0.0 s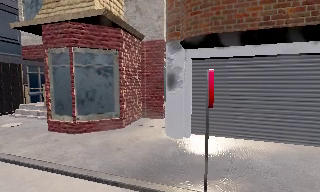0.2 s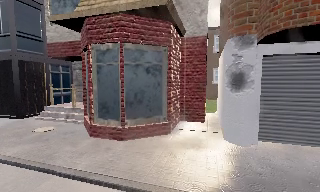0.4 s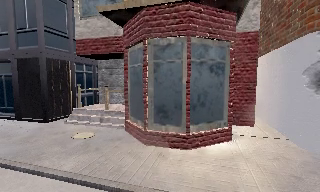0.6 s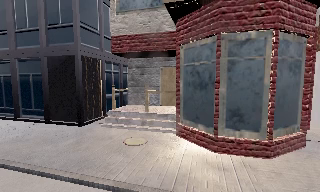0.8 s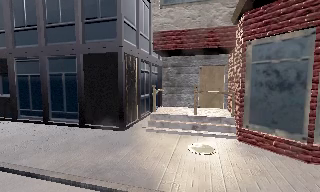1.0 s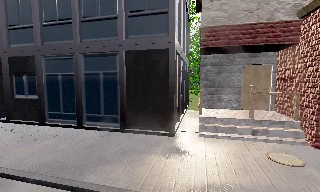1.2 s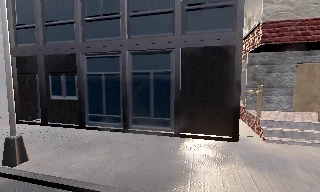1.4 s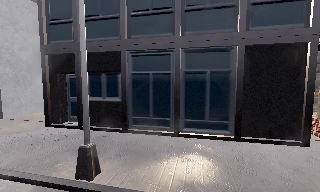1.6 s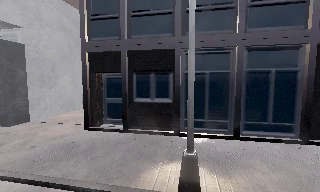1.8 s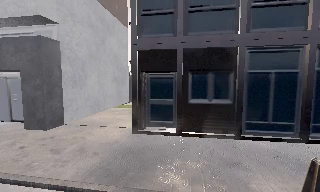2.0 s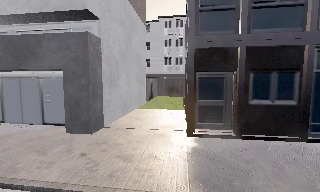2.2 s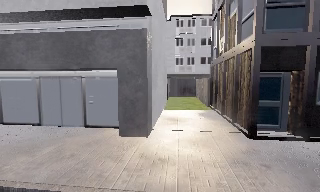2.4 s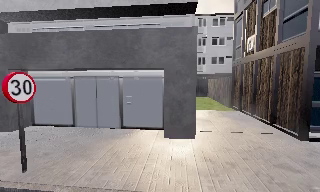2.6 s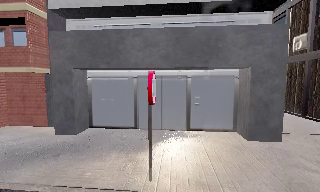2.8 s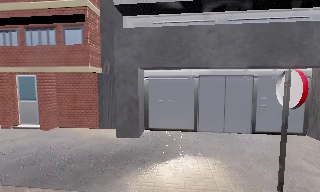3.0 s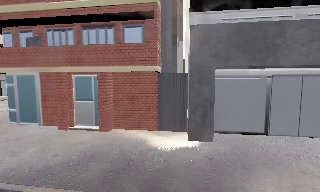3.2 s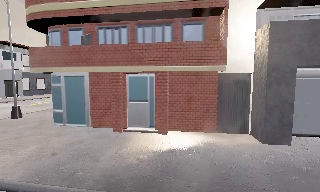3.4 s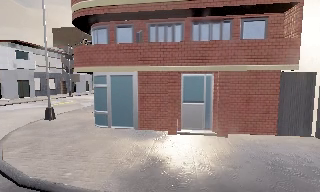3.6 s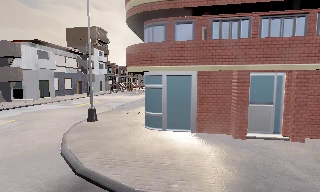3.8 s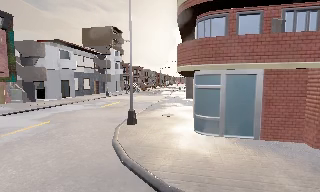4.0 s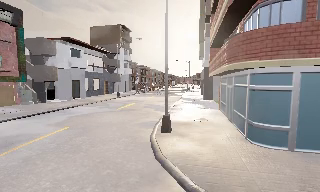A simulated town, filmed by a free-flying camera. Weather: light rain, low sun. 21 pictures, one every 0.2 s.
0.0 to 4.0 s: The camera travels to its left, about 45 m, so close, fixed things drift to the right.
The film runs forward here.
